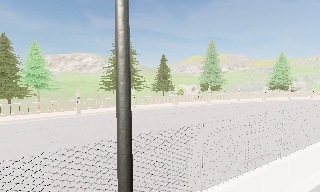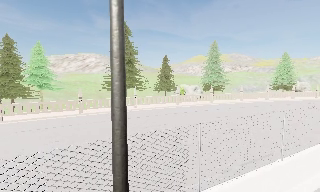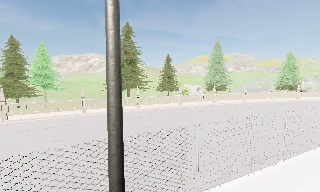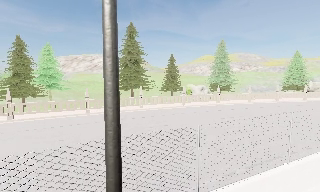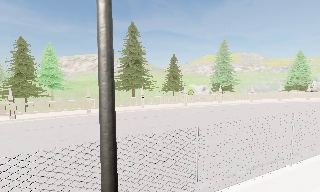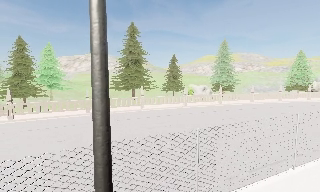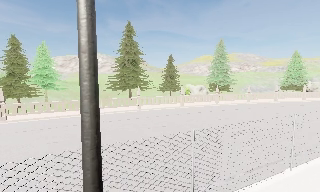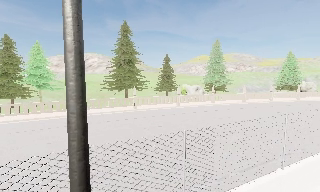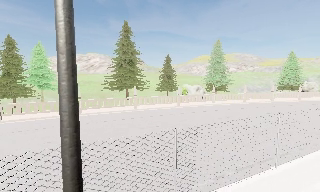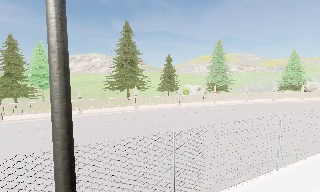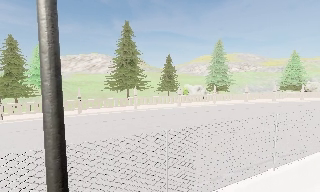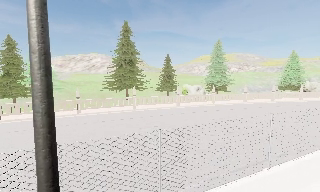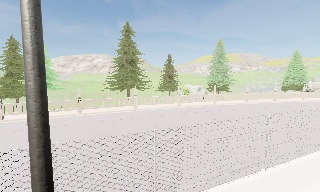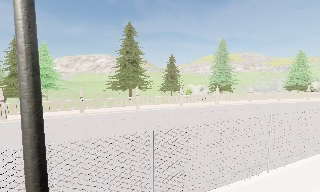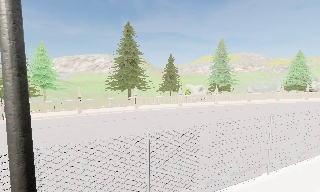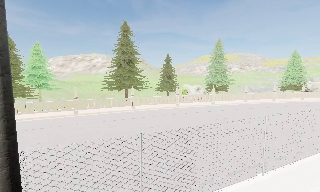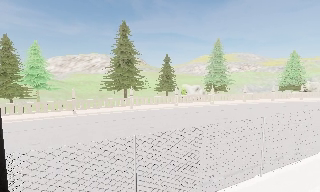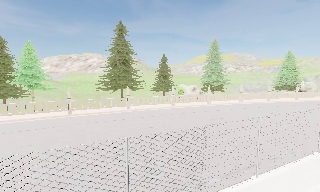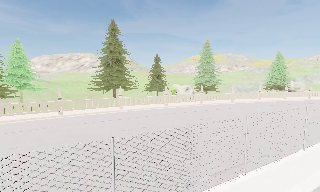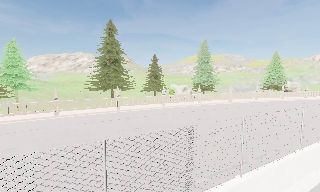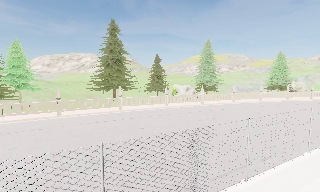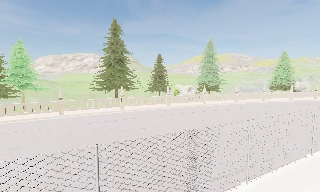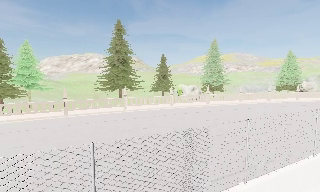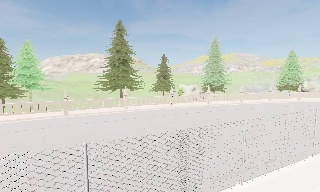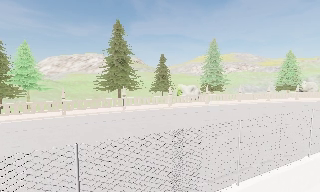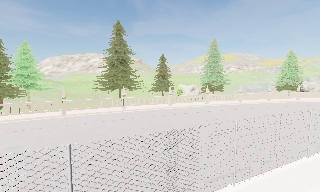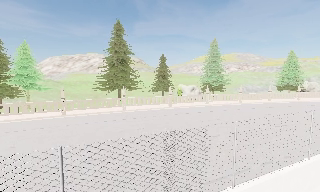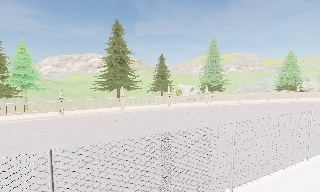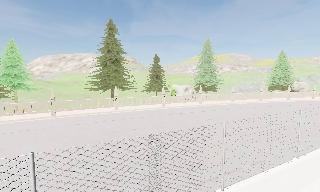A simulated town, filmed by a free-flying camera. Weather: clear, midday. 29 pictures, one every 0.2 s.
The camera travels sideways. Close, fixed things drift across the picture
to the left.
0.0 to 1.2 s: The camera shifts only a little, or ends up much as it began.
1.2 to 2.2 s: The camera travels to its right, about 0.5 m, so close, fixed things drift to the left.
2.2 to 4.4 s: The camera travels to its right and forward, about 1 m, so close, fixed things drift to the left.
4.4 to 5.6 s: The camera travels to its right, about 0.5 m, so close, fixed things drift to the left.
The film runs forward here.
